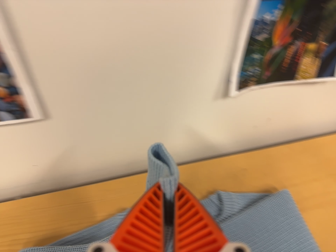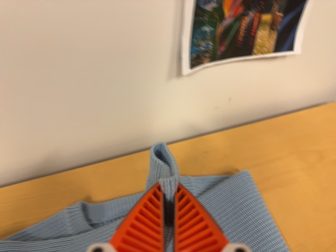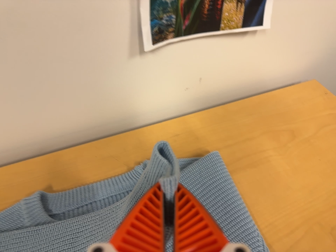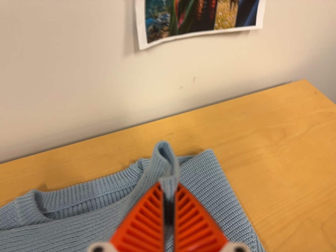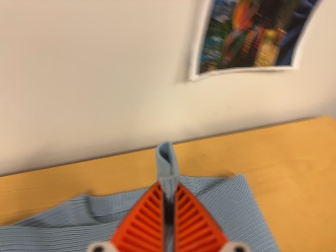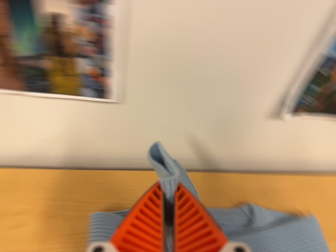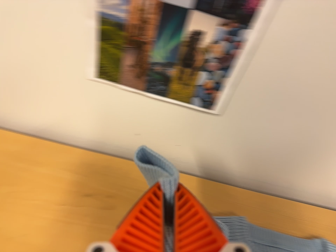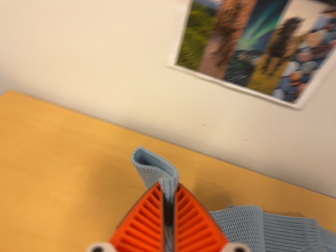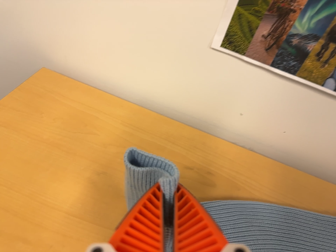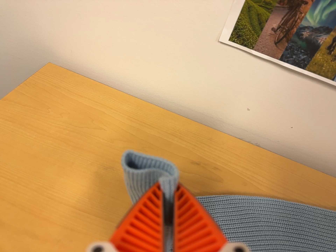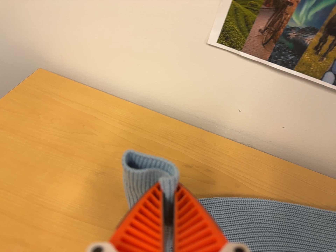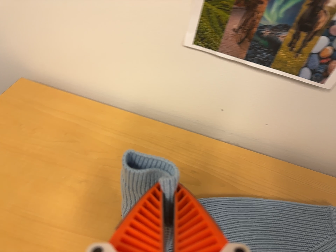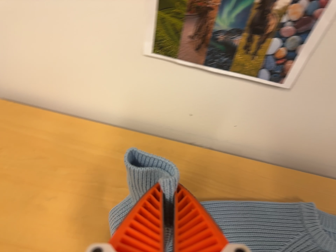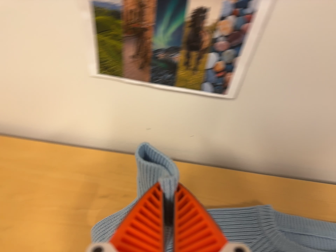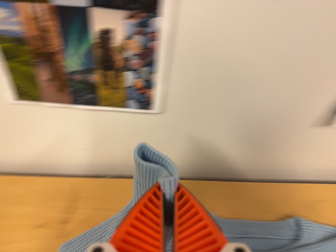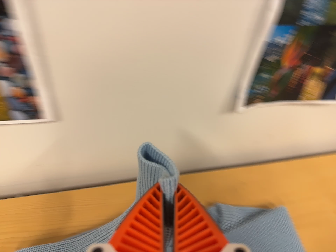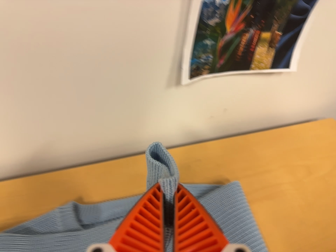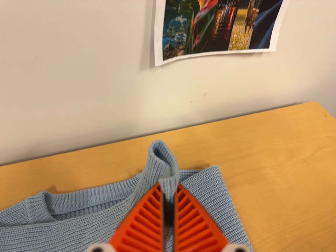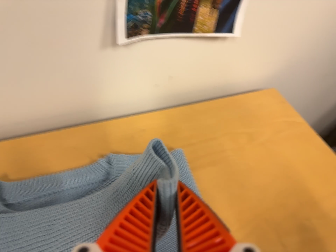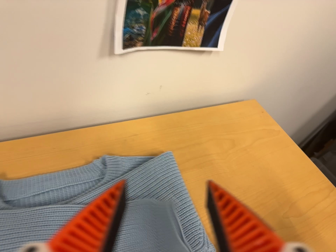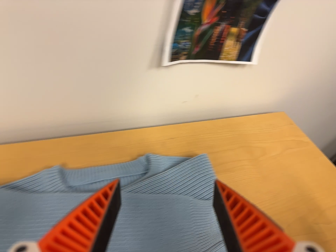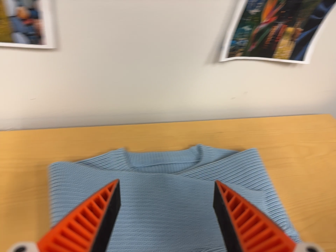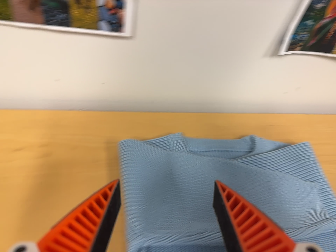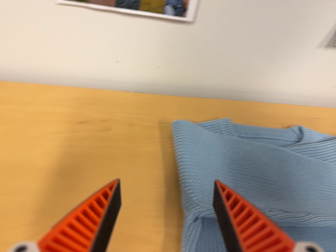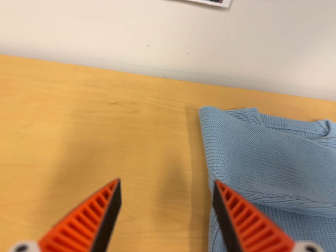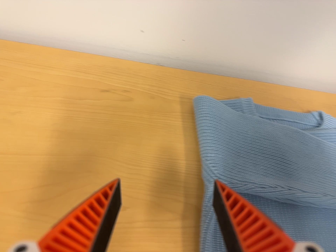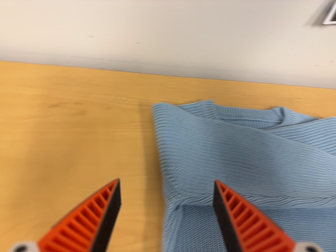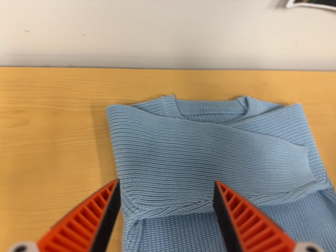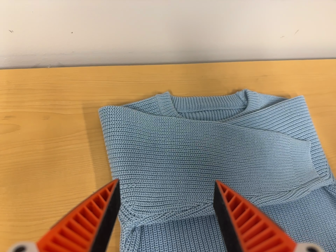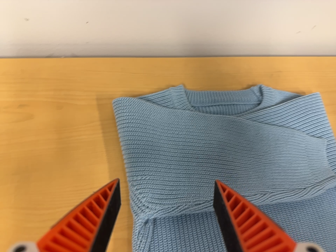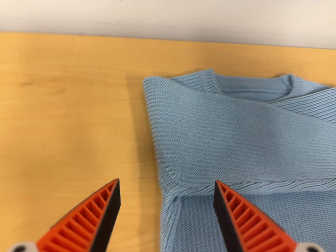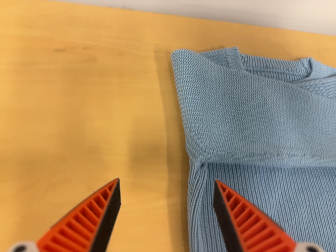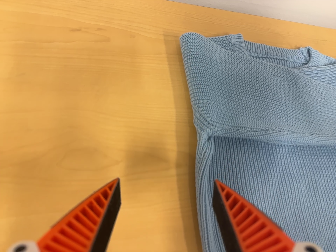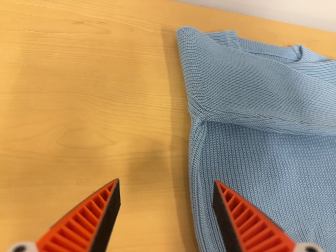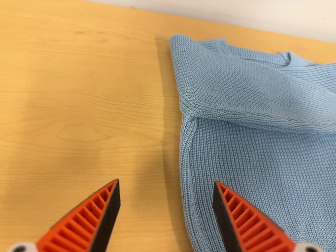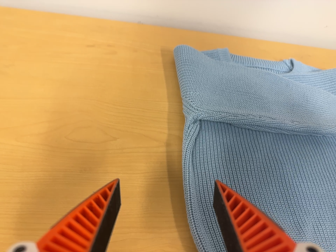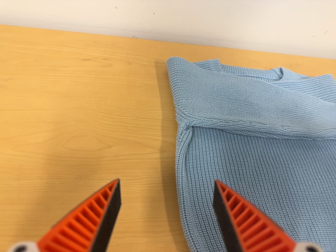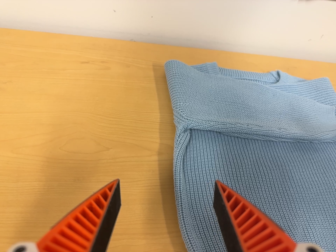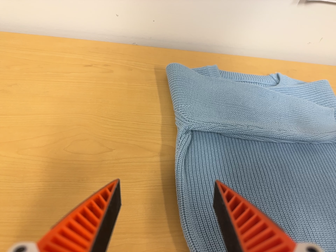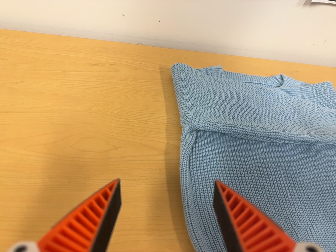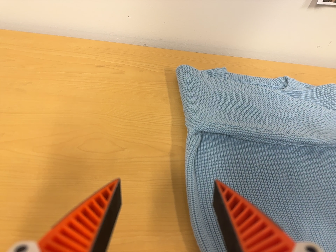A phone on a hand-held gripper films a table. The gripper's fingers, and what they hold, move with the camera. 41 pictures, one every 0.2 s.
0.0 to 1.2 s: The camera travels to its left, about 18 cm, so close, fixed things drift to the right. It rolls about its line of sight by about 25 degrees, and the scene rotates clockwise.
1.2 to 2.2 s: The camera travels to its left, about 10 cm, so close, fixed things drift to the right.
2.2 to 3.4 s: The scene slides to the left, as the camera pans about 25 degrees to its right. It travels to its right, about 34 cm, so close, fixed things drift to the left. It rolls about its line of sight by about 25 degrees, and the scene rotates counterclockwise.
3.4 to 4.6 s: The camera pans to its left by about 10 degrees. It travels to its left, backward and toward the bottom of its view, about 26 cm, so close, fixed things drift to the right. It rolls about its line of sight by about 15 degrees, and the scene rotates clockwise.
4.6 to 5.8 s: The camera travels toward the top of its view and forward, about 10 cm. Its aim tips toward the bottom of its view by about 15 degrees.
5.8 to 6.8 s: The camera travels toward the bottom of its view and backward, about 18 cm, so close, fixed things drift upward.
6.8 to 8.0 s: The camera travels backward, about 6 cm, so what stands in front gets smaller. Its aim tips toward the top of its view by about 10 degrees.
The film runs forward here.
